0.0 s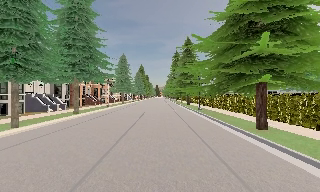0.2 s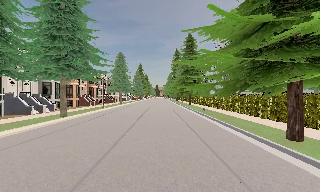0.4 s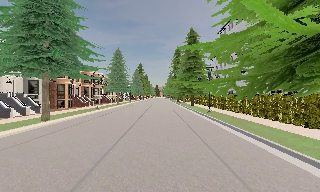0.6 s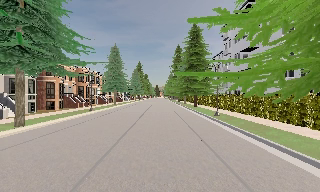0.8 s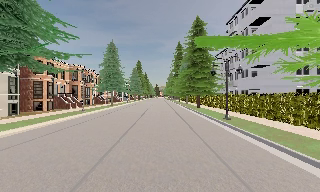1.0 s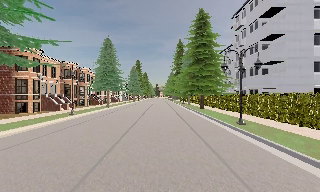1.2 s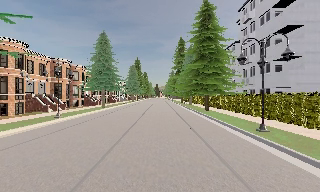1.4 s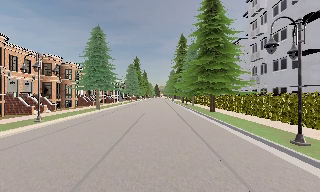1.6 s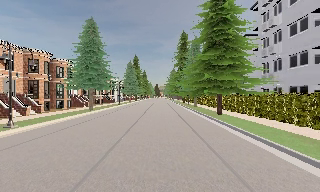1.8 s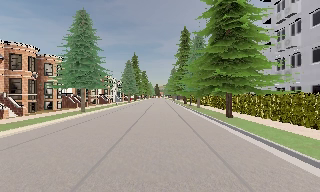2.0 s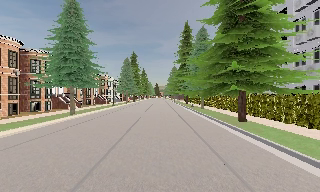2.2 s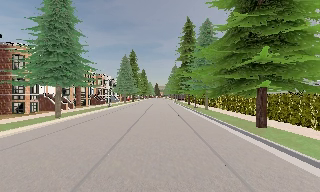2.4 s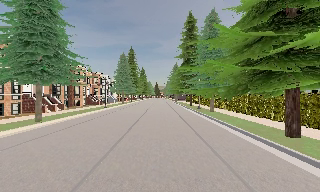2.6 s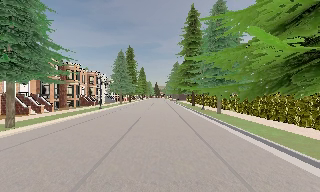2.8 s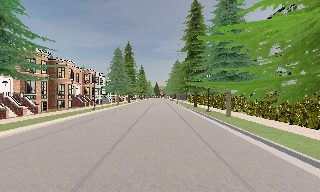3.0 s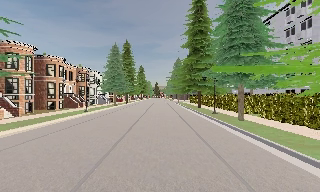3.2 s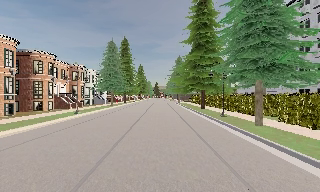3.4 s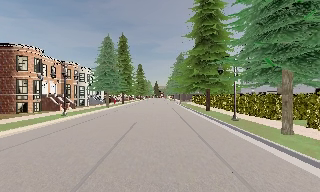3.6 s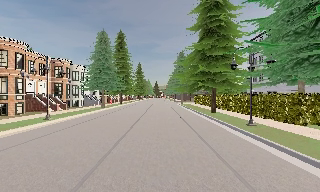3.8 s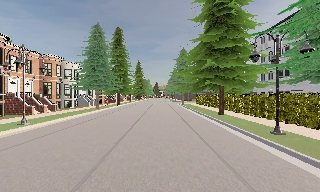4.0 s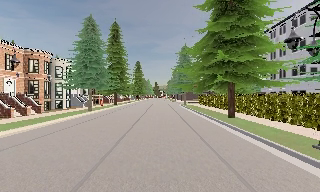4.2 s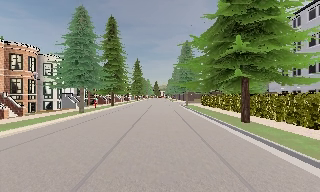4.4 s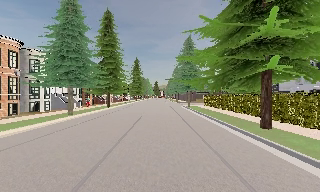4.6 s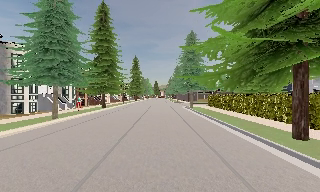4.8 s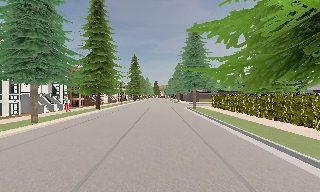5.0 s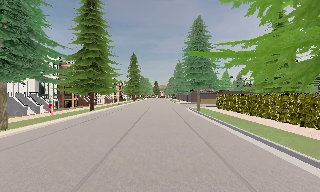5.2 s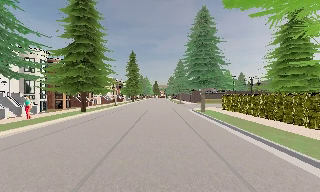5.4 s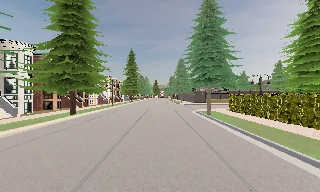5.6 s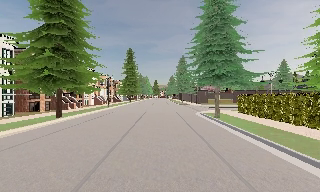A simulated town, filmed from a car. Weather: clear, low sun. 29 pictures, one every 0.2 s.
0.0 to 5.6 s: The camera travels forward, about 60 m, so what stands in front looms larger.
The film runs forward here.
